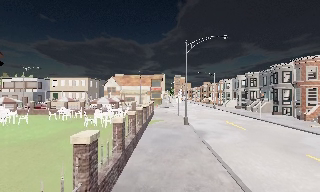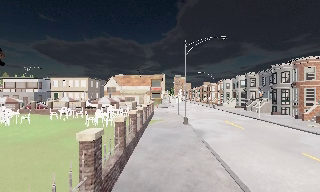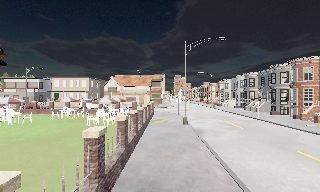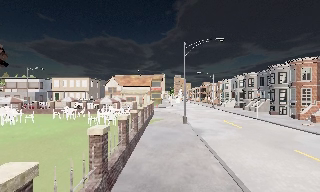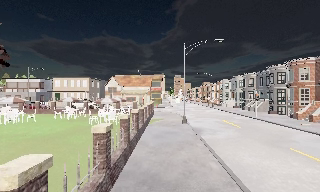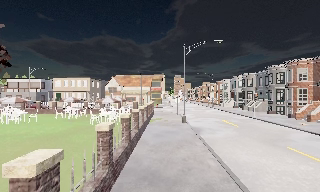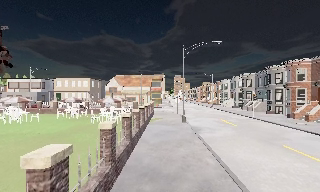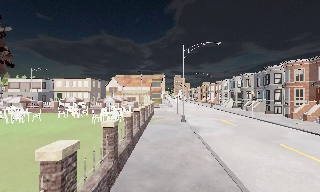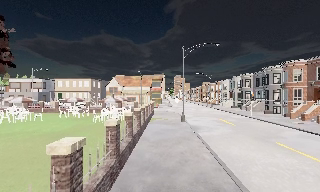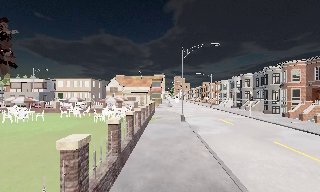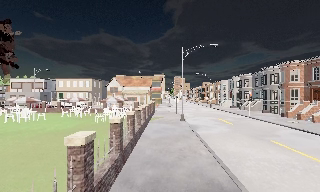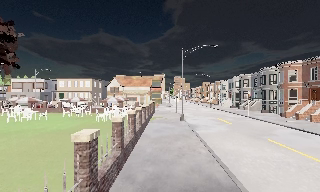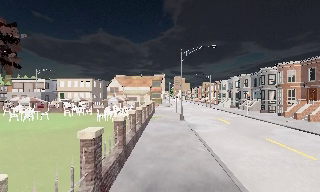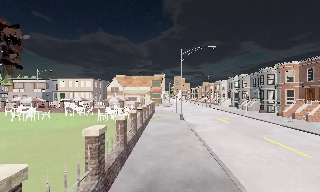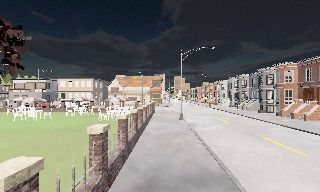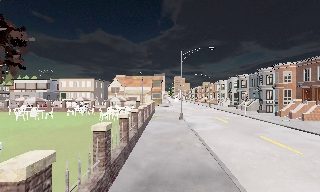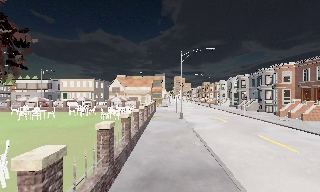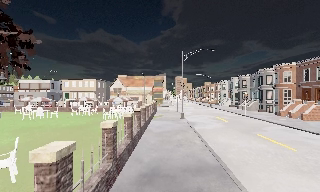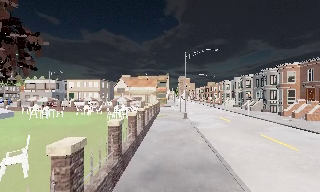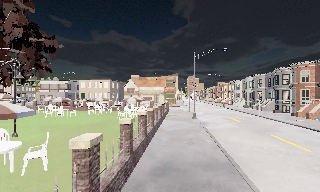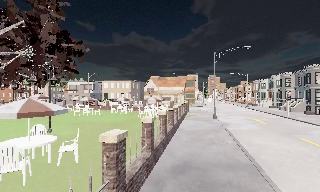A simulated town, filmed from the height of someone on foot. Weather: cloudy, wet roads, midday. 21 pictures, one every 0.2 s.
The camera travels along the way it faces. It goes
backward.
0.0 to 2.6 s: The camera travels backward, about 3 m, so what stands in front gets smaller.
2.6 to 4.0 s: The camera pans to its left, which is counterclockwise from overhead, by about 10 degrees. It travels backward, about 1.5 m, so what stands in front gets smaller.
The film runs backward here.
